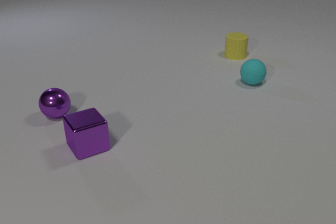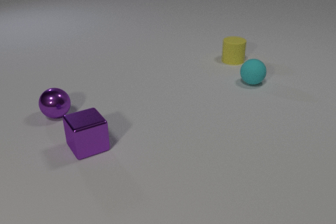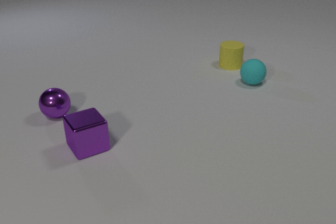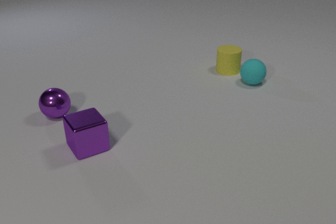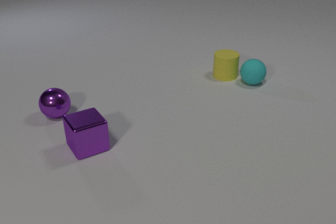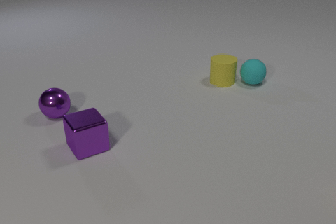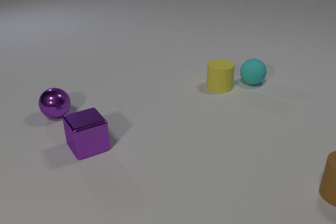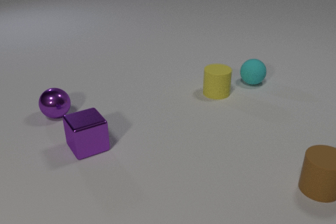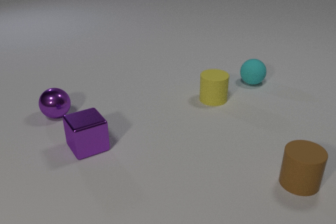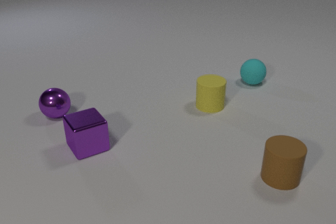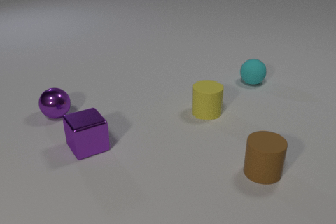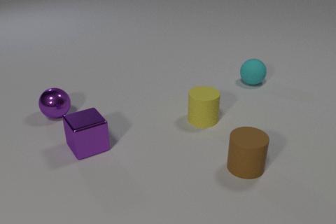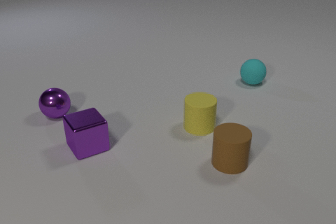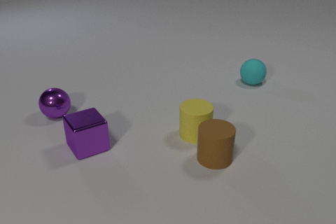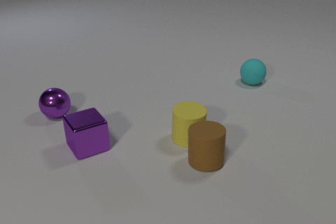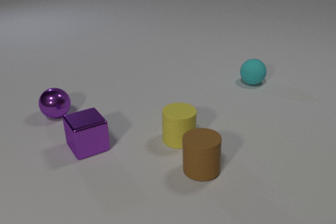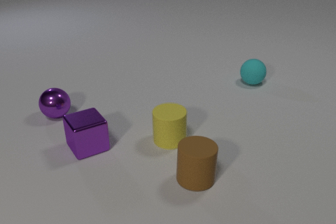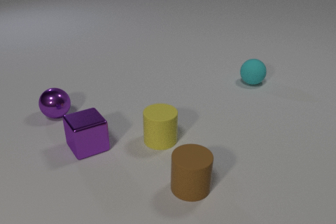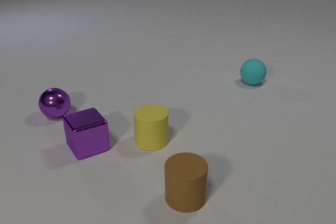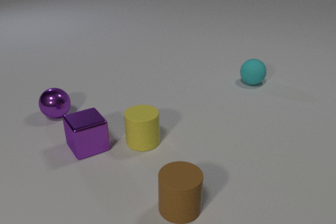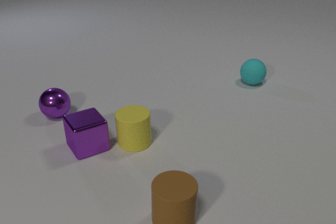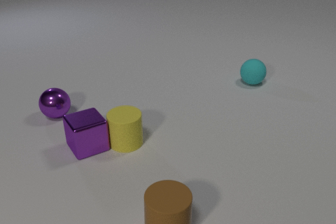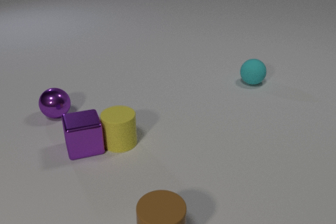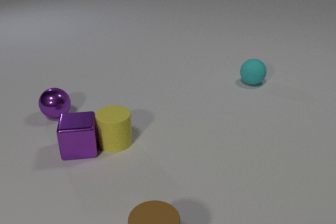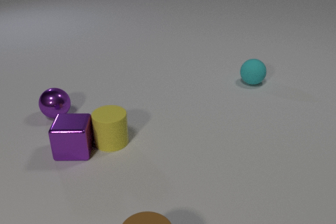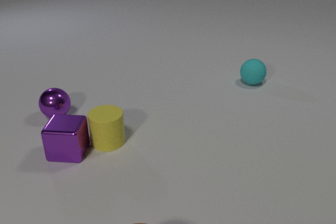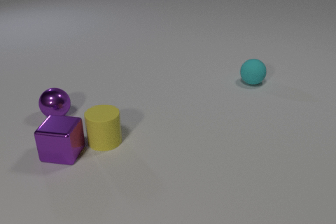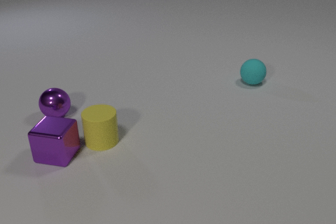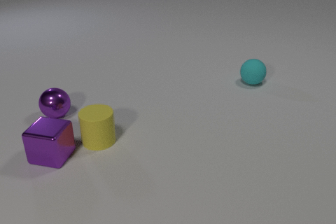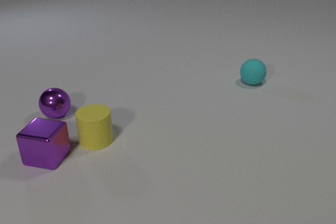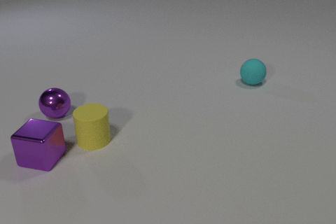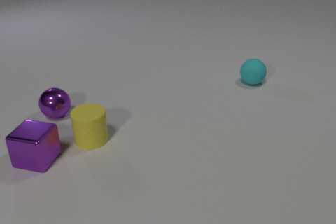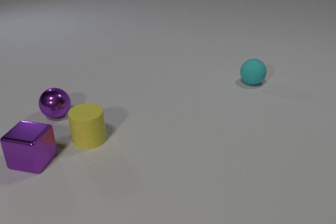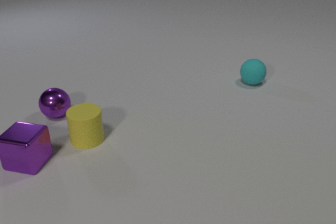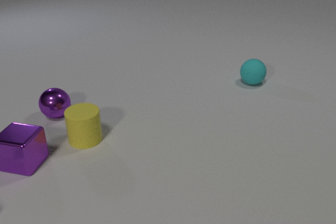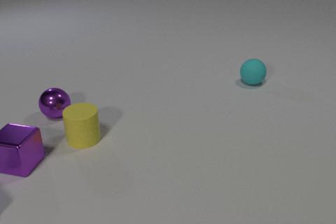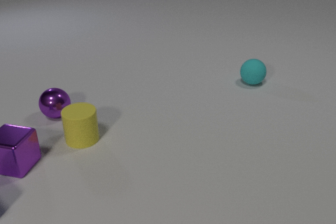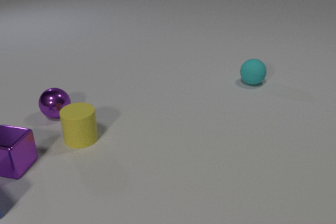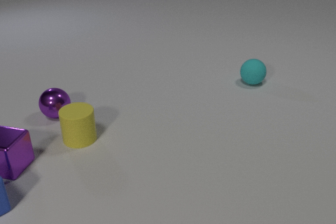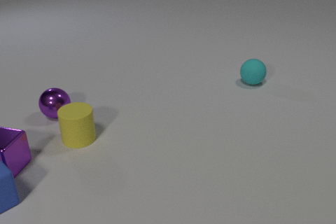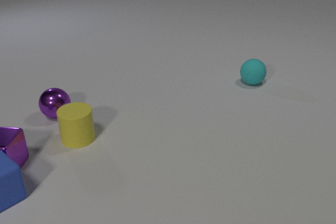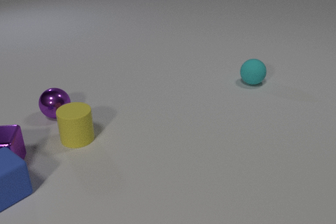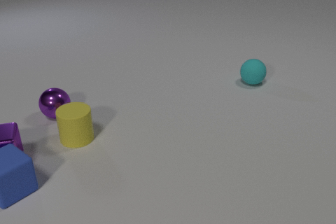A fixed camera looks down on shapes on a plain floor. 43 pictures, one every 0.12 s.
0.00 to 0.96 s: The brown rubber cylinder comes in at the right edge, slides to the left. The yellow rubber cylinder slides toward the camera.
0.96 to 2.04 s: The brown rubber cylinder slides to the left. The yellow rubber cylinder slides toward the camera and to the left. The brown rubber cylinder and the yellow rubber cylinder collide.
2.04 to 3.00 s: The brown rubber cylinder slides toward the camera and to the left. The yellow rubber cylinder slides to the left. The purple metal cube slides to the left, spins clockwise seen from above by about 30 degrees, its near face sliding to the left. The yellow rubber cylinder and the purple metal cube collide.
3.00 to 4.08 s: The yellow rubber cylinder slides to the left. The purple metal cube slides to the left.
4.08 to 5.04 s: The yellow rubber cylinder slides to the left. The purple metal cube slides to the left, spins so that its near face slides to the right, counterclockwise seen from above. The blue rubber cube comes in at the left edge, slides to the right and away from the camera. The purple metal cube and the blue rubber cube collide.
What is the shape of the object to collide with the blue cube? cube.
What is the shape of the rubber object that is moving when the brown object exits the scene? cylinder.
What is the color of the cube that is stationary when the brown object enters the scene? purple.
